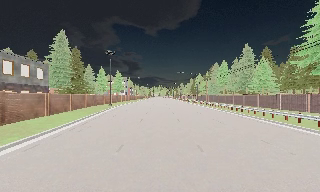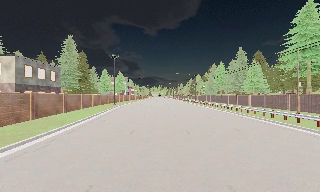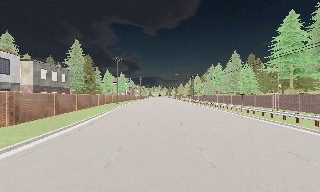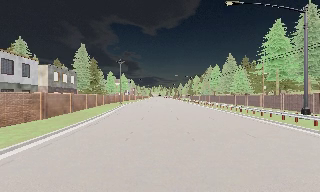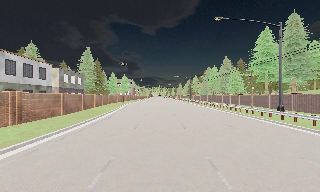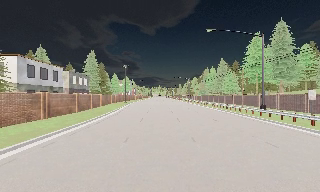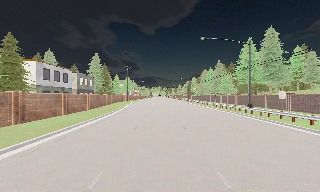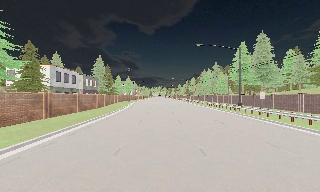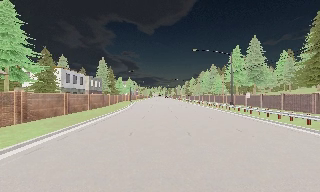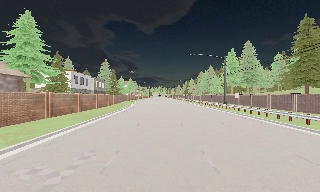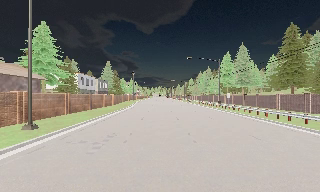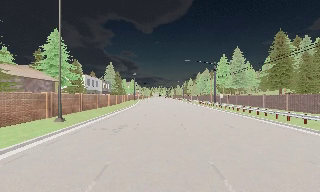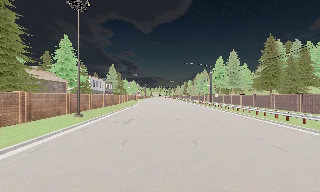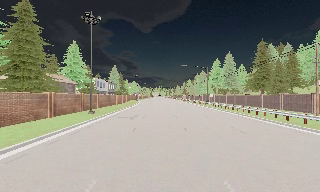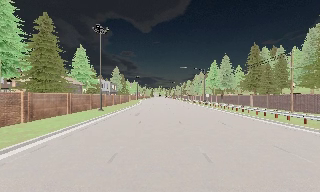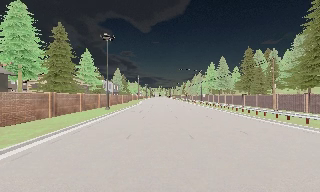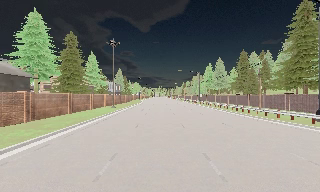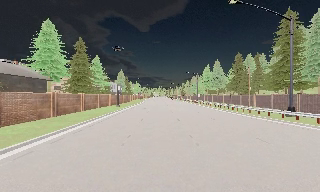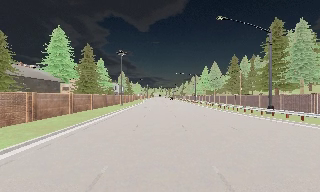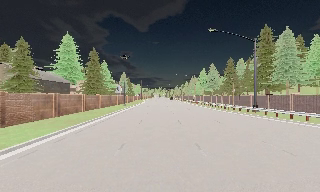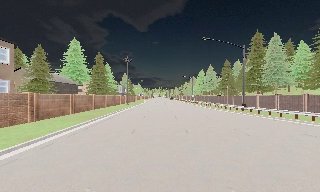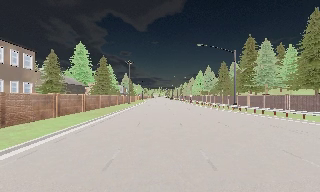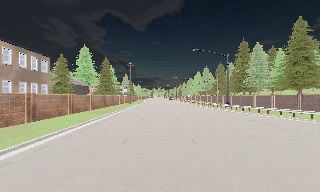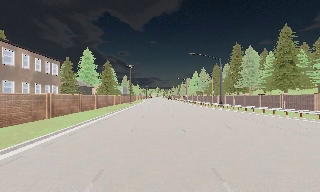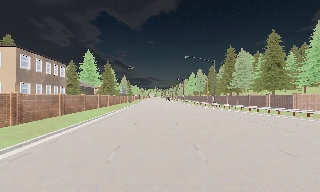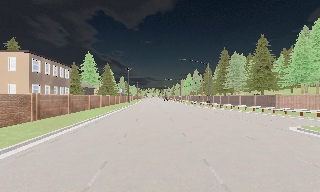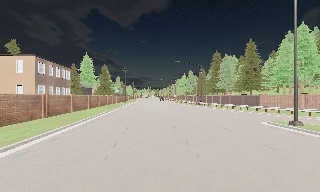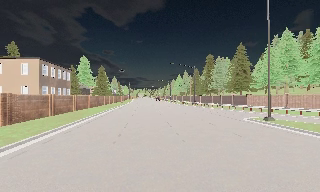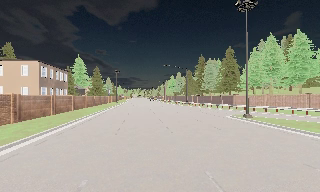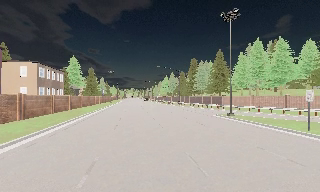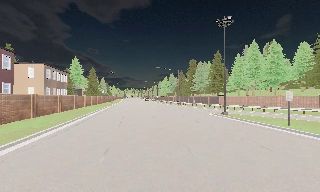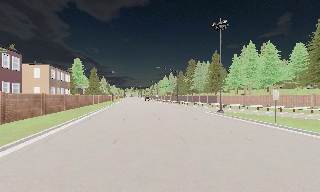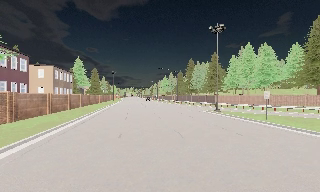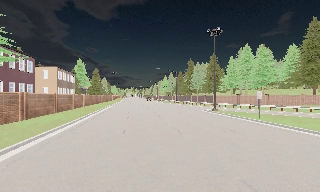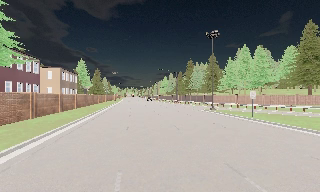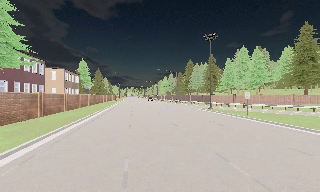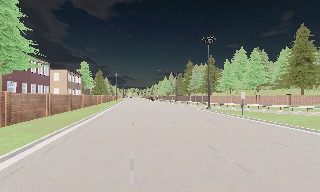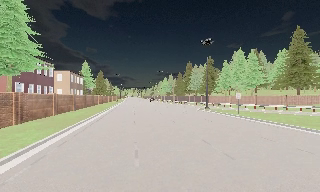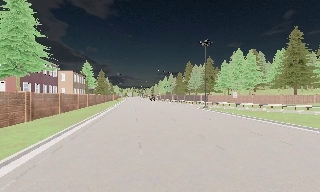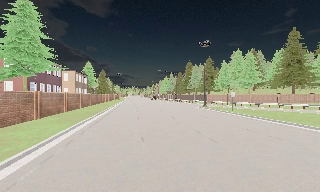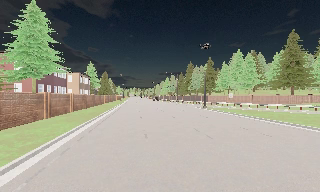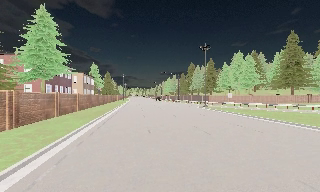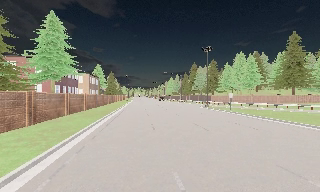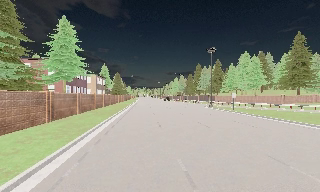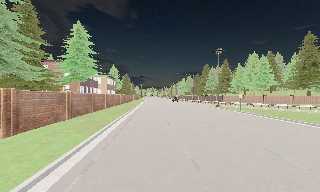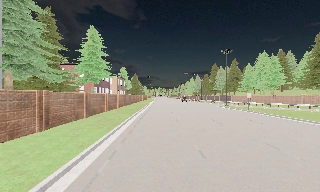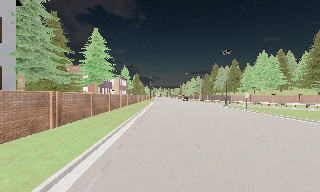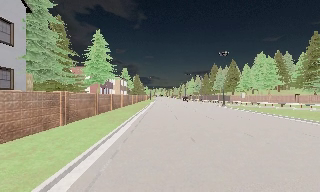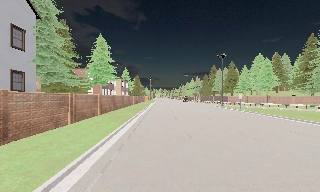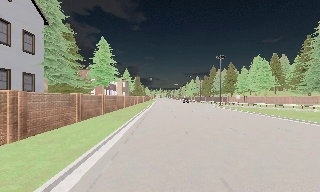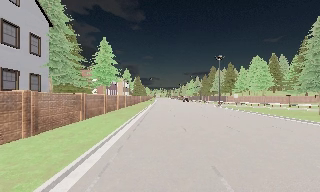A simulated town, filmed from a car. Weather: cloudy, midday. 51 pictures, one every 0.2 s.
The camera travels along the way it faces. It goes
backward.
0.0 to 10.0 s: The camera travels backward, about 105 m, so what stands in front gets smaller. It loses speed.
The film runs backward here.
